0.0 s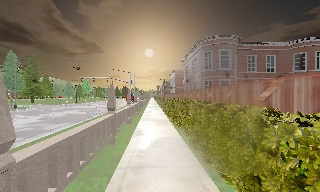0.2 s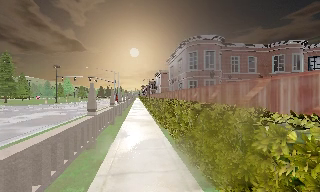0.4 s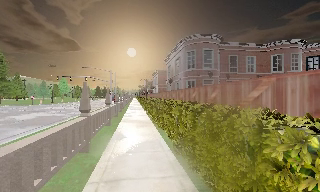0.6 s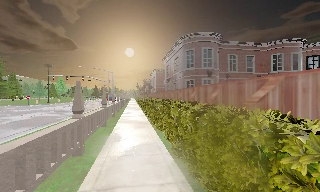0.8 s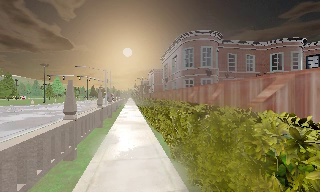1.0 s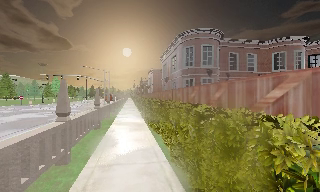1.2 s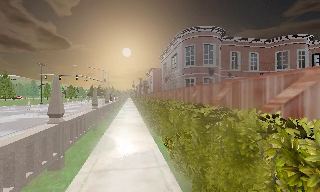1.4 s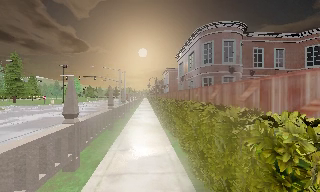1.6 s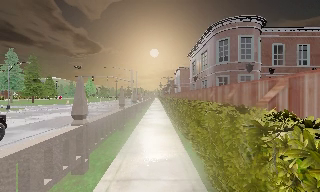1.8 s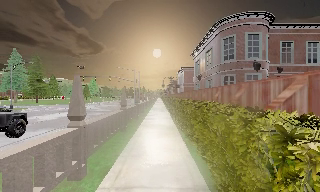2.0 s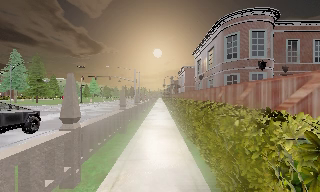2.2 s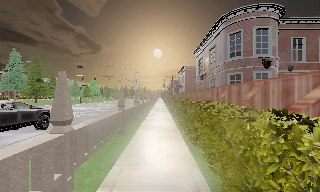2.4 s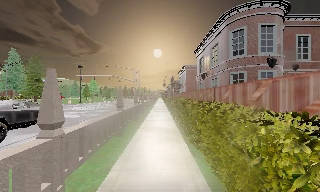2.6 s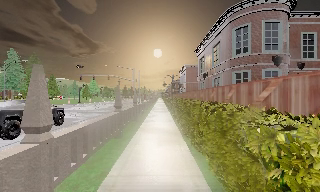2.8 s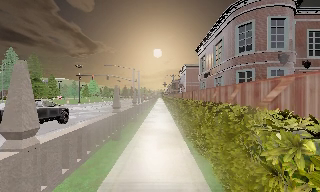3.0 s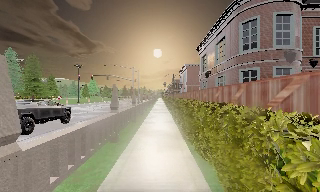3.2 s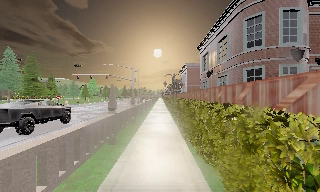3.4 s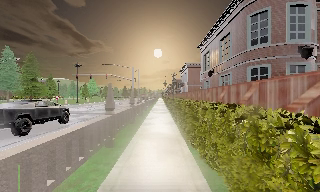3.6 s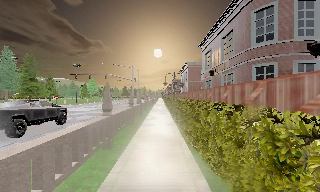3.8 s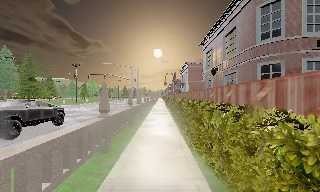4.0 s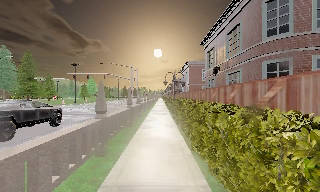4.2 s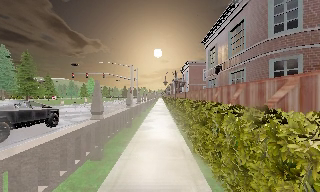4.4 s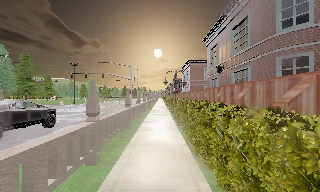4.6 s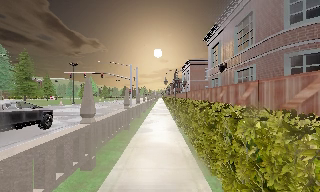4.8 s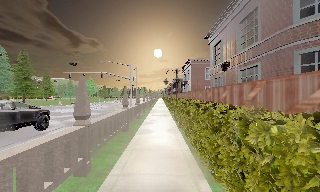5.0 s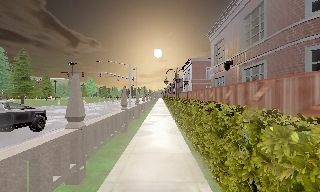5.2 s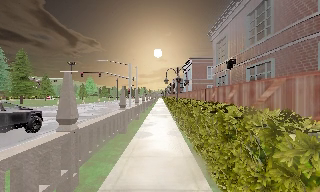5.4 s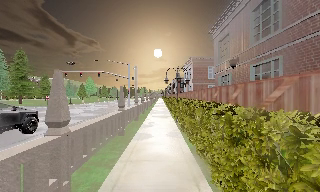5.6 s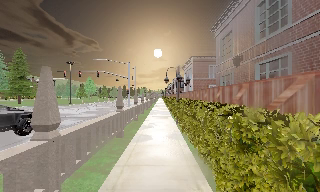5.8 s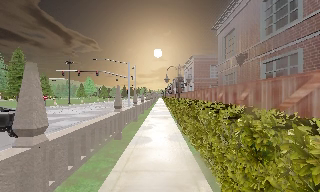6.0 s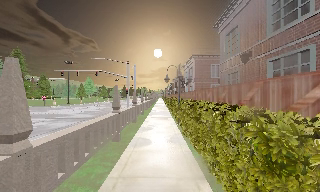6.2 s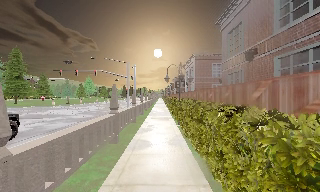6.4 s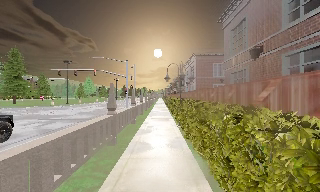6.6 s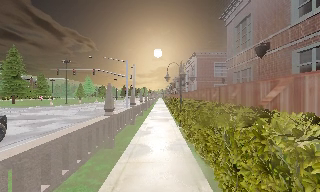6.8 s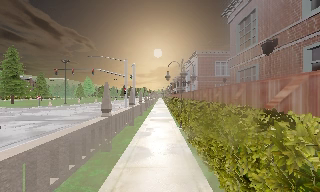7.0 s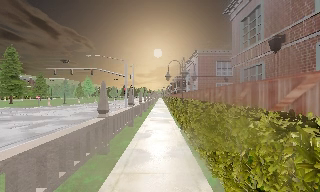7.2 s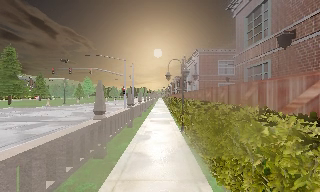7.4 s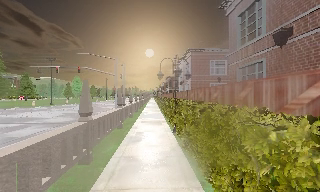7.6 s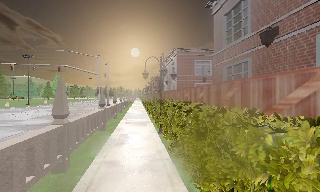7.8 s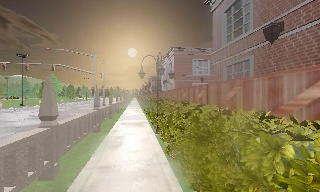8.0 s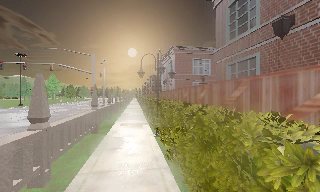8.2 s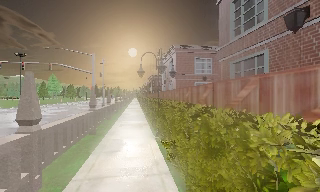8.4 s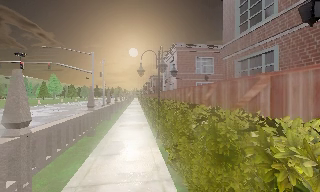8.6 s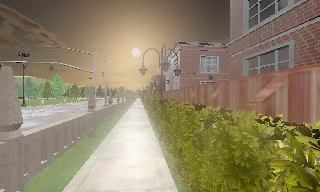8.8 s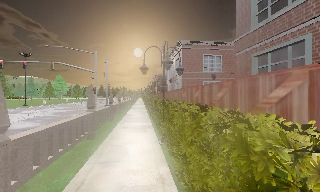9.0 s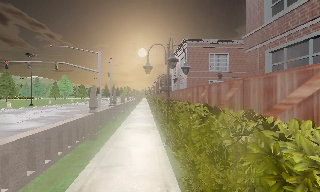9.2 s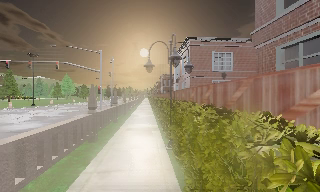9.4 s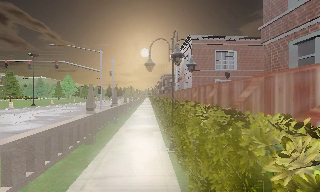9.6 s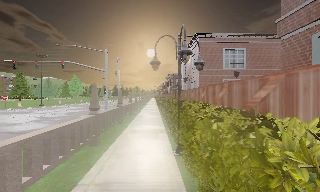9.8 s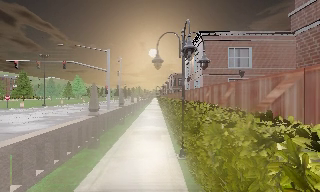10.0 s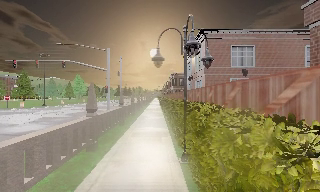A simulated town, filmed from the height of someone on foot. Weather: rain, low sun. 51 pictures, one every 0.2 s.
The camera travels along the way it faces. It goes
forward.
0.0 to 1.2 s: The camera travels forward, about 2 m, so what stands in front looms larger.
1.2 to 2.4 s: The camera swings to its left by about 10 degrees, and the scene slides to the right. It travels forward, about 2 m, so what stands in front looms larger.
2.4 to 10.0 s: The camera travels forward, about 13 m, so what stands in front looms larger.
The film runs forward here.
